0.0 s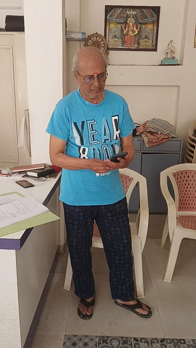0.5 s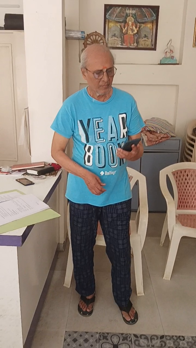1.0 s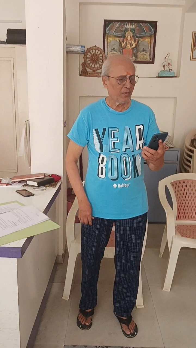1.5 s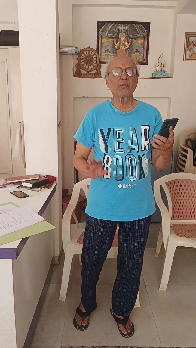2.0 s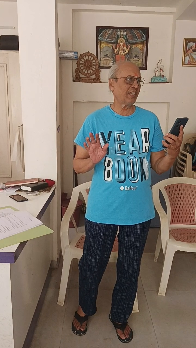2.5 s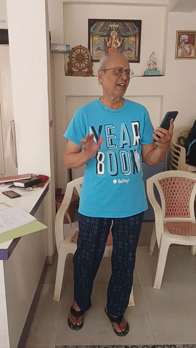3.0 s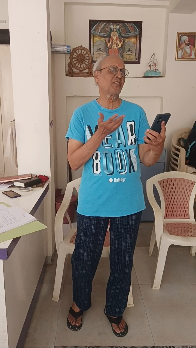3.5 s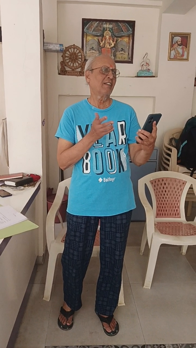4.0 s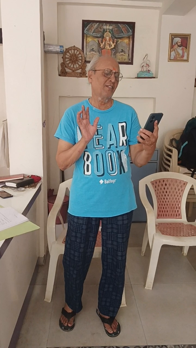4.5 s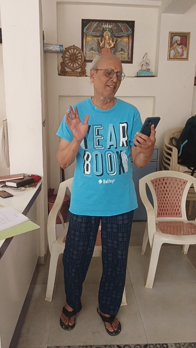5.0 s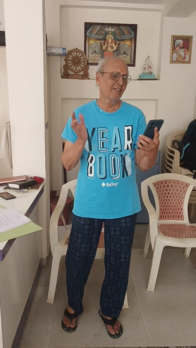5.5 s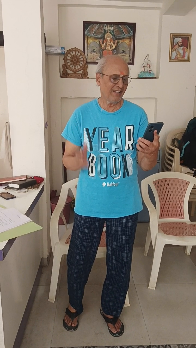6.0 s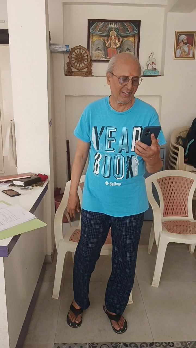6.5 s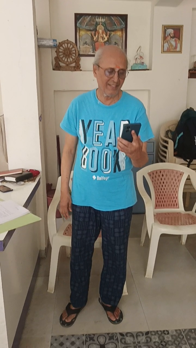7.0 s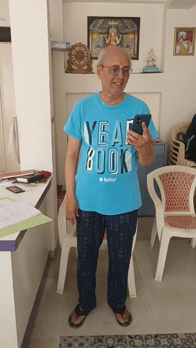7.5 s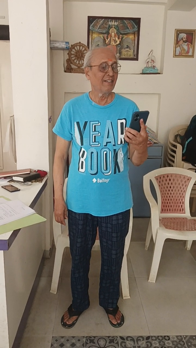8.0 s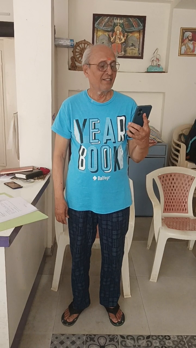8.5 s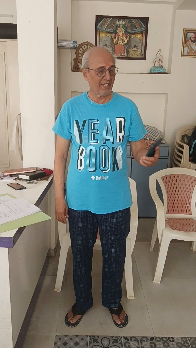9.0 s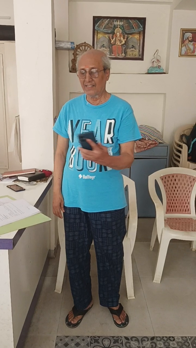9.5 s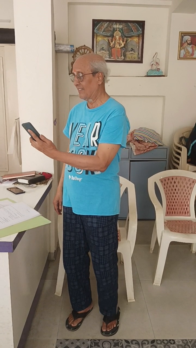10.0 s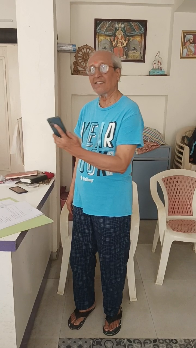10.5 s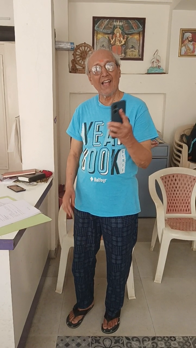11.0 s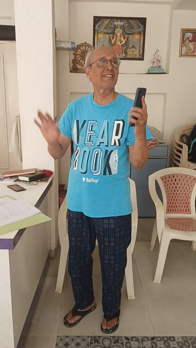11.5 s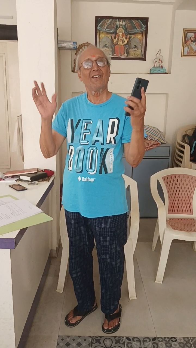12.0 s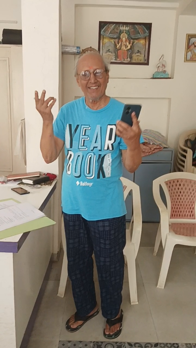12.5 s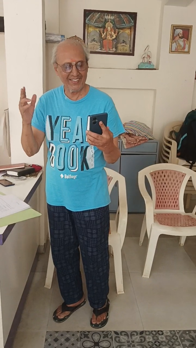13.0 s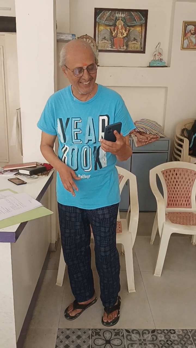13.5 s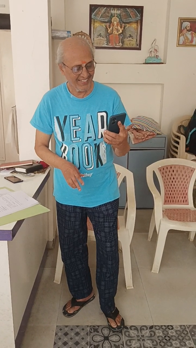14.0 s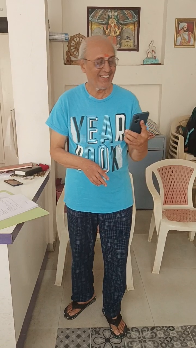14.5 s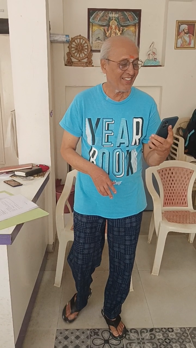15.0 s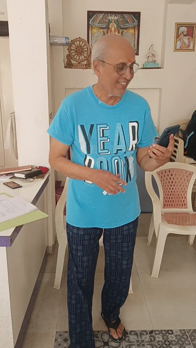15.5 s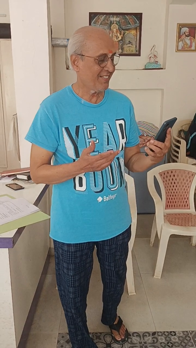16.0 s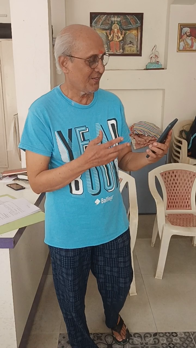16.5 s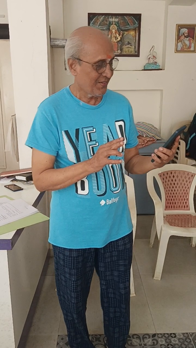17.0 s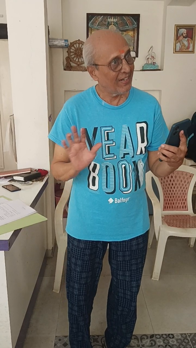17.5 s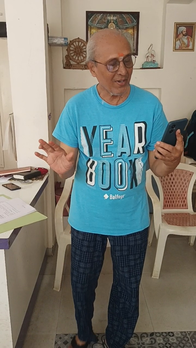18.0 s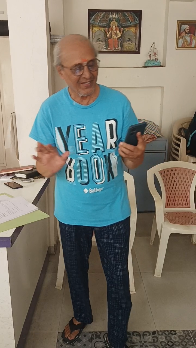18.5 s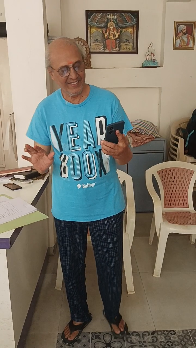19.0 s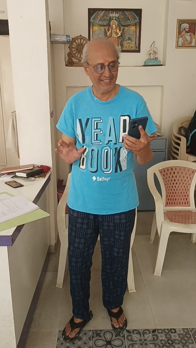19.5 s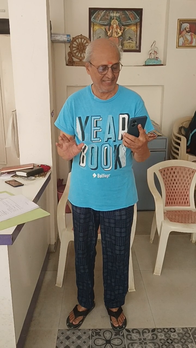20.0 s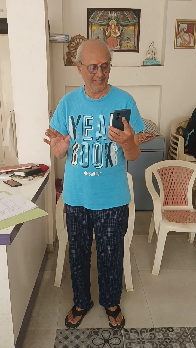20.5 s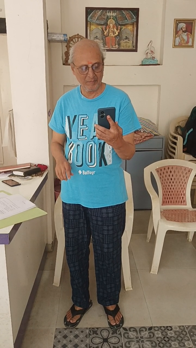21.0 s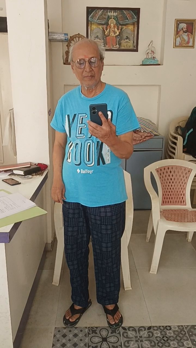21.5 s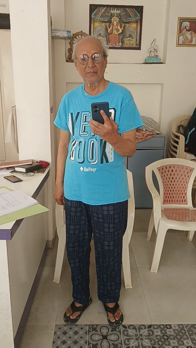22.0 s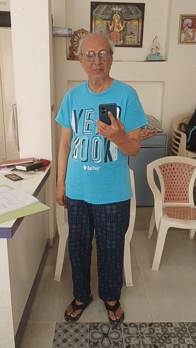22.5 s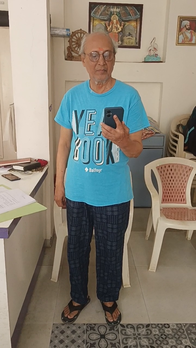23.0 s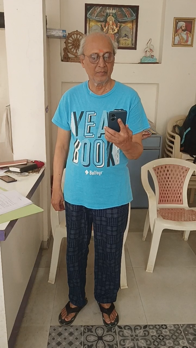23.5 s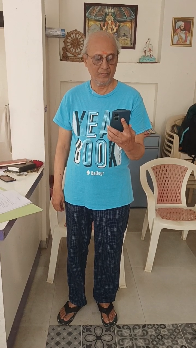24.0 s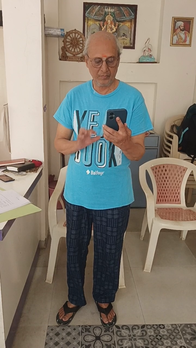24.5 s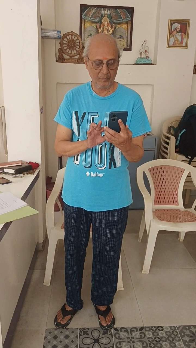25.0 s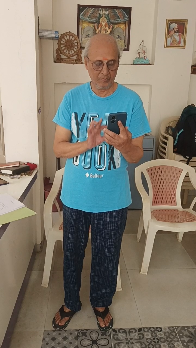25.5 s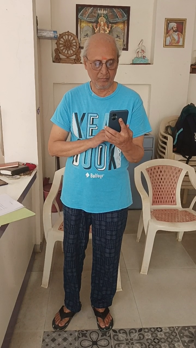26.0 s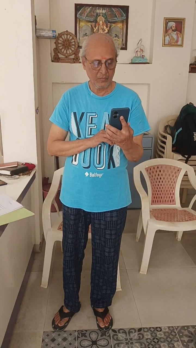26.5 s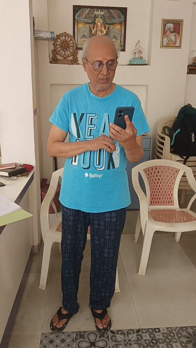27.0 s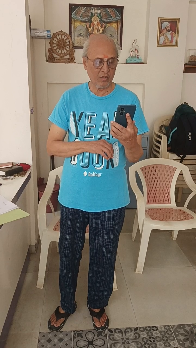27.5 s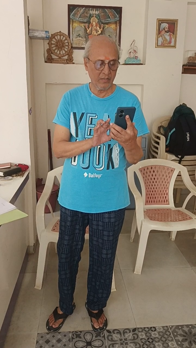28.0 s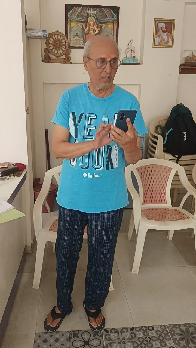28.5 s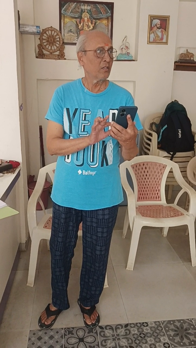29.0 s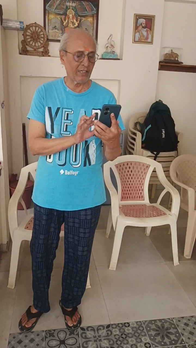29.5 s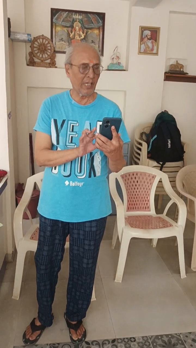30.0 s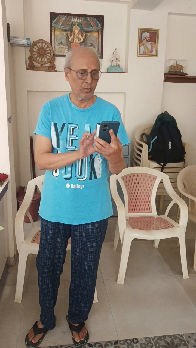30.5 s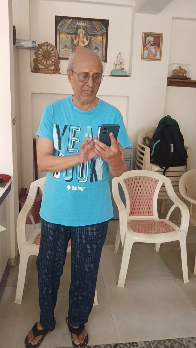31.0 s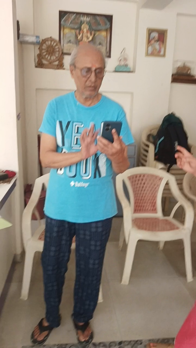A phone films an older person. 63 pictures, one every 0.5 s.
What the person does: Standing.
